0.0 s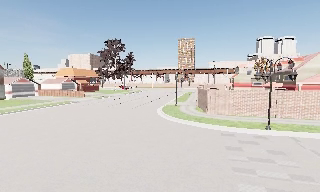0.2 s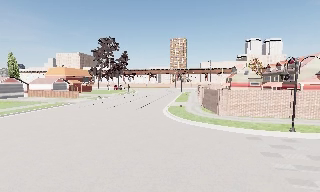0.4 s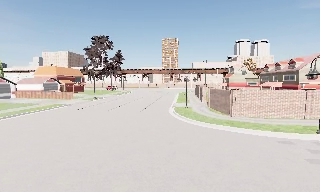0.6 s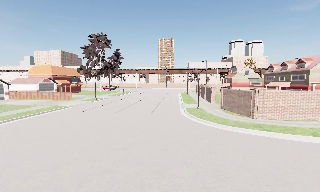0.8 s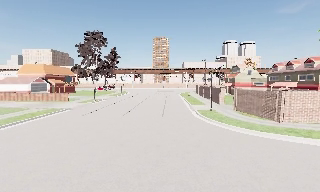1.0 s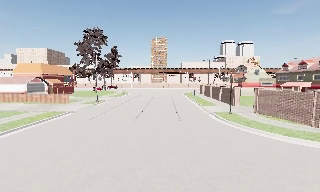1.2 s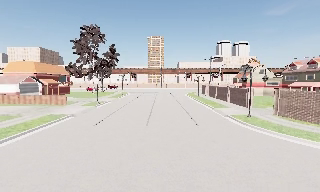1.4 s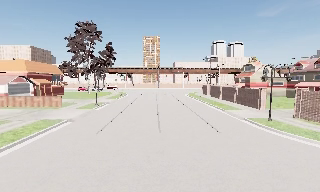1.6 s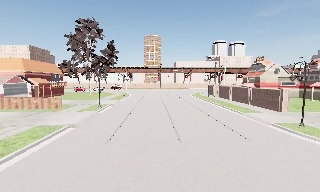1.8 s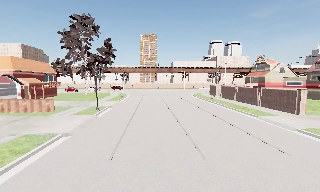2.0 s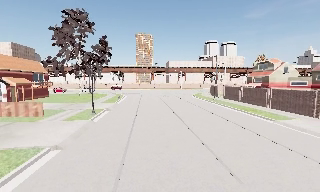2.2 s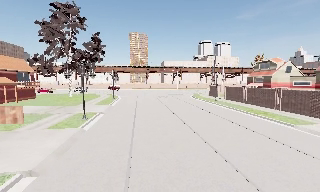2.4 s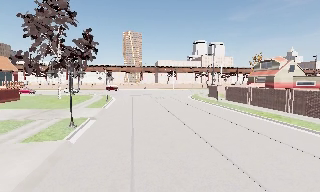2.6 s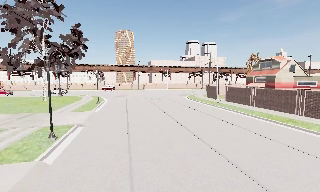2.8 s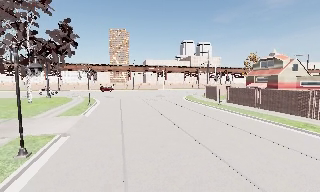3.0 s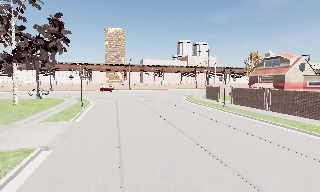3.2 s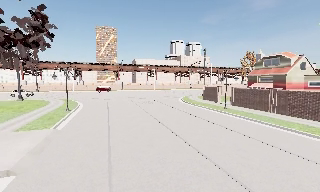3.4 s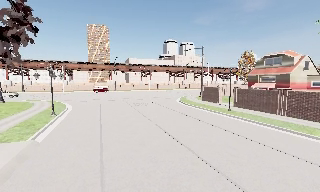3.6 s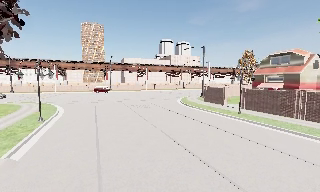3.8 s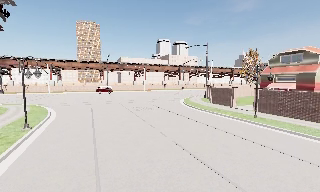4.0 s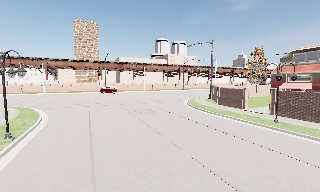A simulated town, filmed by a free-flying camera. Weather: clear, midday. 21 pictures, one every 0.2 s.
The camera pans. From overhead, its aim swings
clockwise.
0.0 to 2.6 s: The camera pans to its right, which is clockwise from overhead, by about 25 degrees. It travels forward and to its left, about 25 m, so what stands in front looms larger.
2.6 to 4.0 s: The camera pans to its right, which is clockwise from overhead, by about 10 degrees. It travels forward, about 14 m, so what stands in front looms larger.
The film runs backward here.
